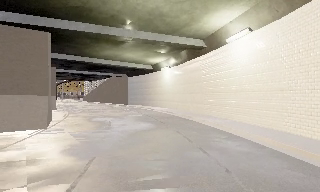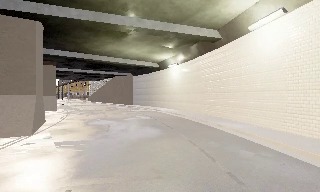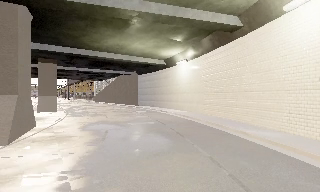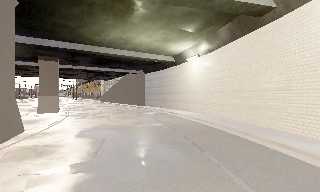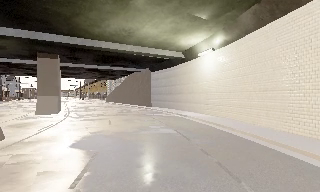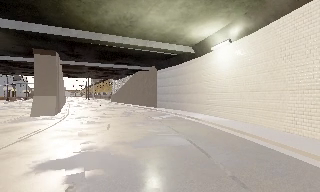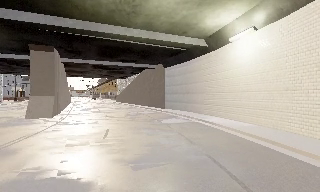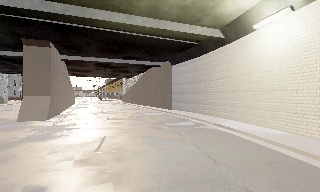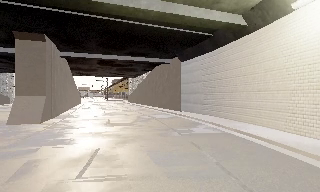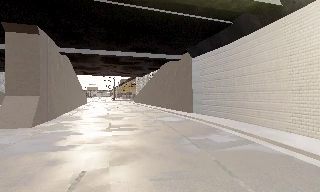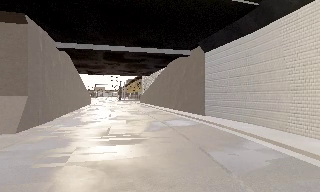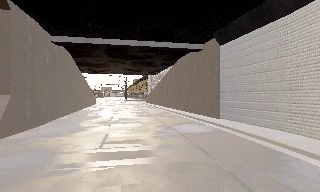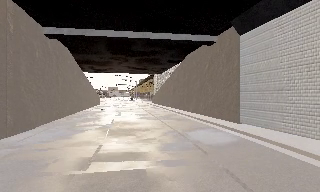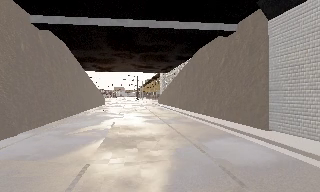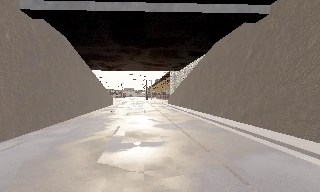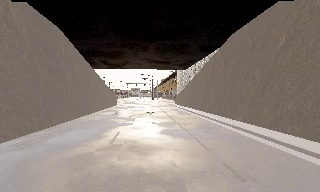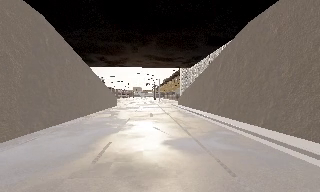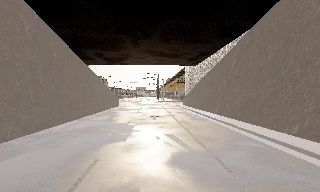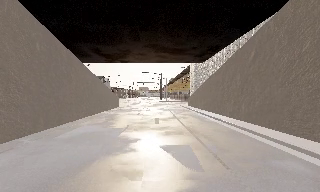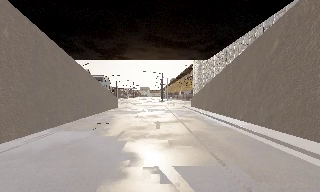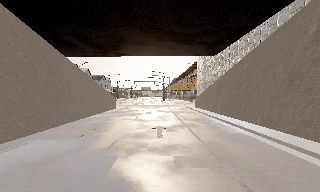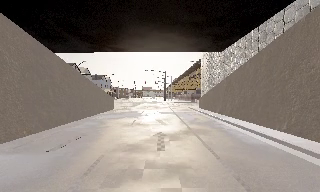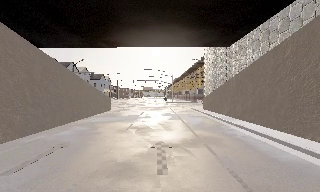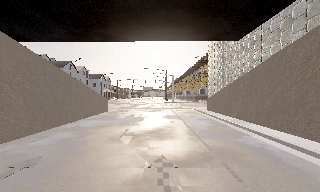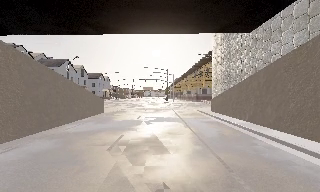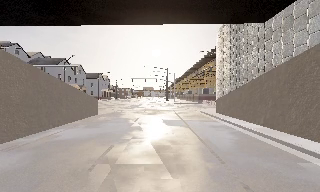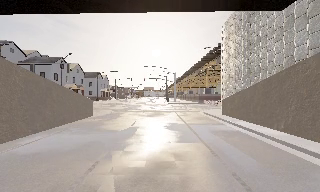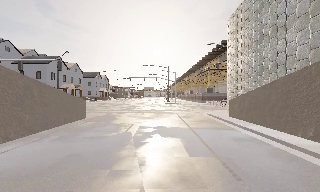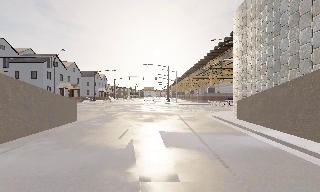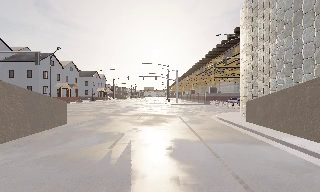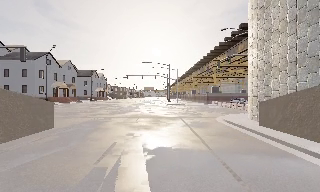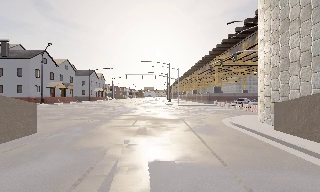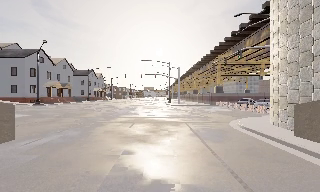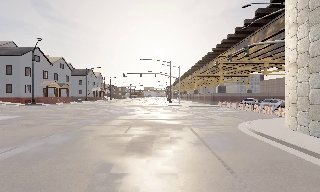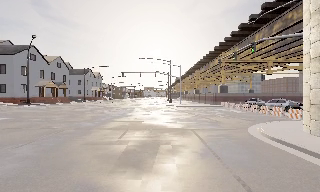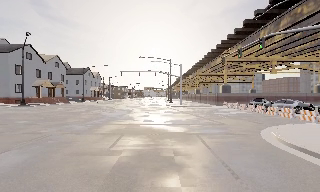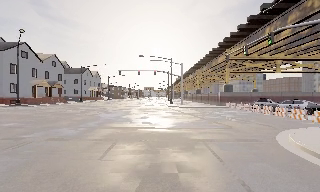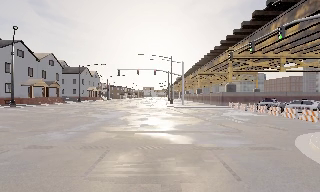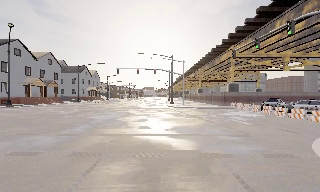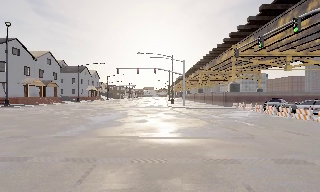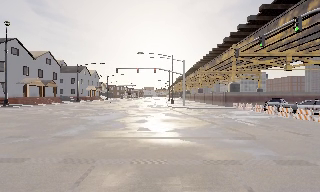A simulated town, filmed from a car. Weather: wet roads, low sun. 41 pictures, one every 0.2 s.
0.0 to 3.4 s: The camera pans to its left, which is counterclockwise from overhead, by about 35 degrees. It travels forward, about 30 m.
3.4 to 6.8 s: The camera travels forward, about 25 m, so what stands in front looms larger.
6.8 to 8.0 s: The camera travels forward, about 4.5 m, so what stands in front looms larger. It loses speed.
The film runs forward here.
